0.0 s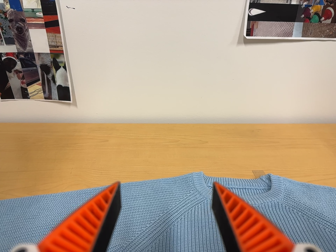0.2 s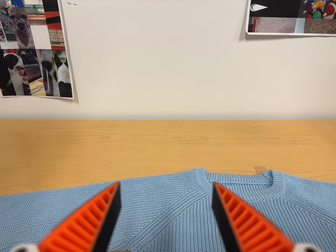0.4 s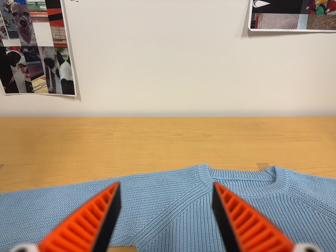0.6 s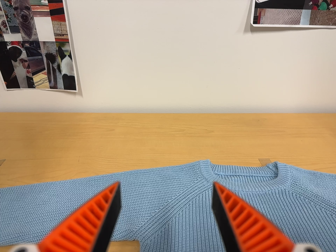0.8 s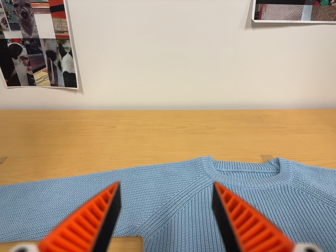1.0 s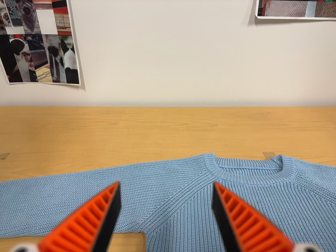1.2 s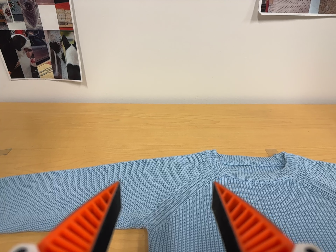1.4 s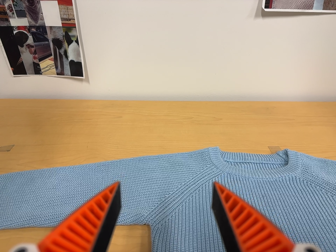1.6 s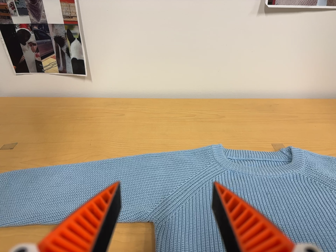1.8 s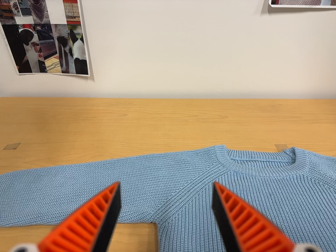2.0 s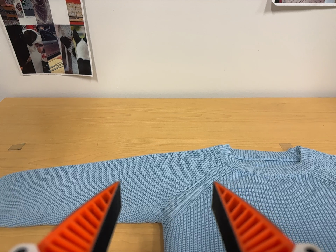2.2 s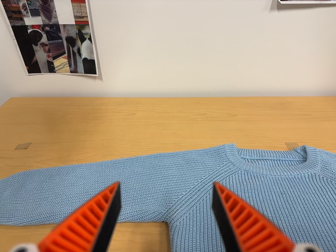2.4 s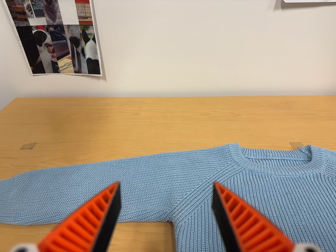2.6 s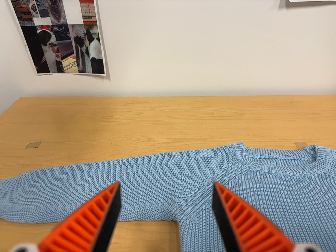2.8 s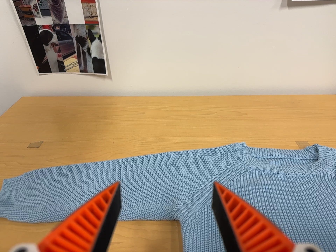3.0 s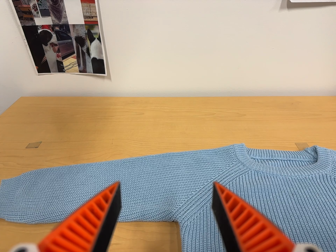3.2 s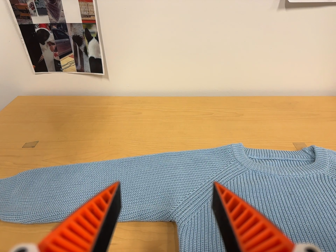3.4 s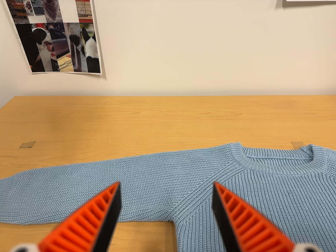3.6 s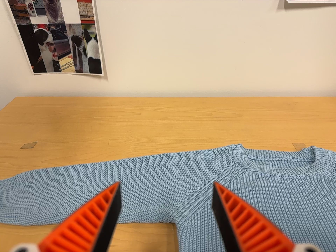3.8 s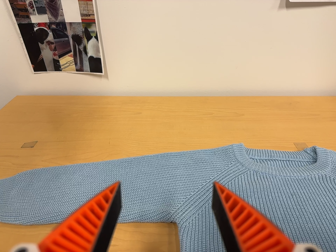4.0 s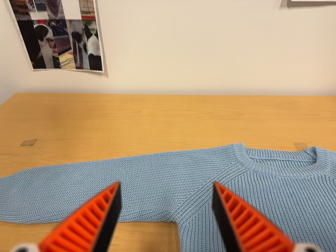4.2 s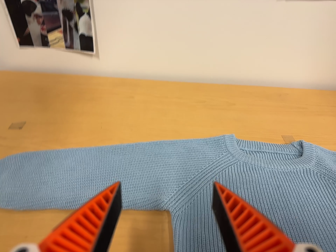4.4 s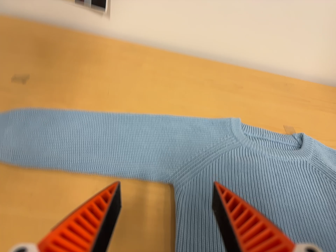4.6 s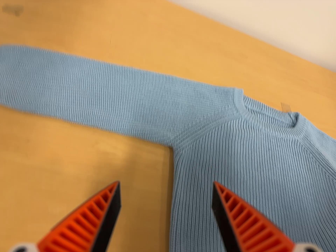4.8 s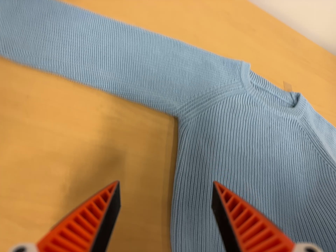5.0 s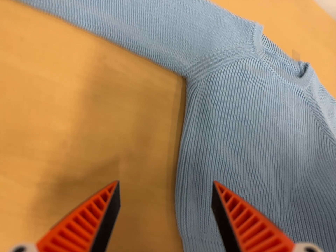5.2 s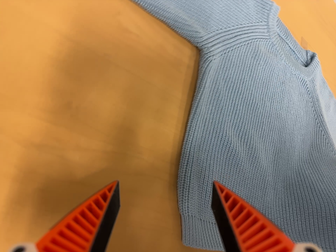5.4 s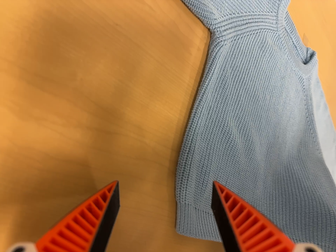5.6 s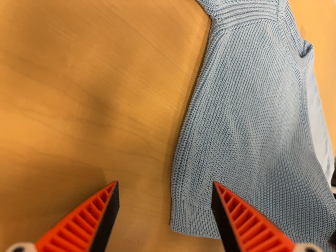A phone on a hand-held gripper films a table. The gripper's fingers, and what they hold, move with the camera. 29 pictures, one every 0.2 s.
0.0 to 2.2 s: The camera shifts only a little, or ends up much as it began.
2.2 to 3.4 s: The camera keeps its place and its aim.
3.4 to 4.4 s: The camera travels to its left, about 8 cm. Its aim tips toward the bottom of its view by about 10 degrees, and the scene shifts upward. It rolls about its line of sight by about 10 degrees, and the scene rotates clockwise.
4.4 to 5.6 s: The camera pans to its right by about 25 degrees. It travels to its left and forward, about 20 cm. Its aim tips toward the bottom of its view by about 35 degrees, and the scene shifts upward. It rolls about its line of sight by about 30 degrees, and the scene rotates clockwise.
The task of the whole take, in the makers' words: fold up.
The film runs forward here.
